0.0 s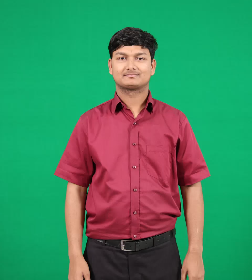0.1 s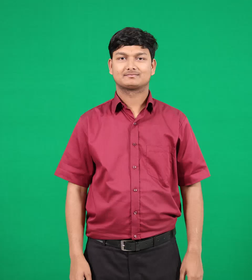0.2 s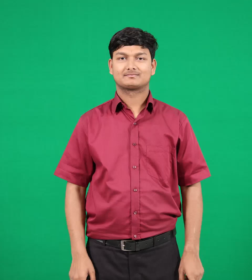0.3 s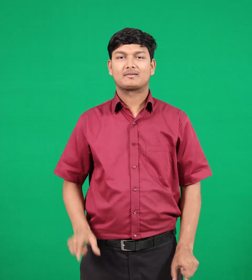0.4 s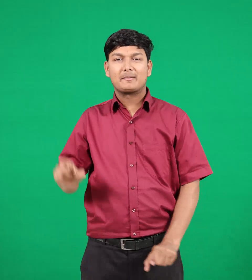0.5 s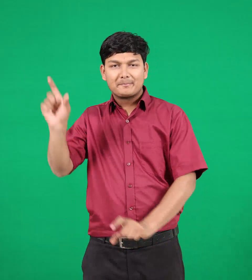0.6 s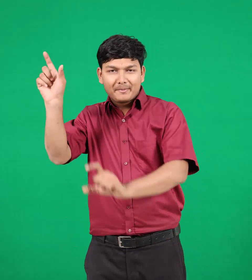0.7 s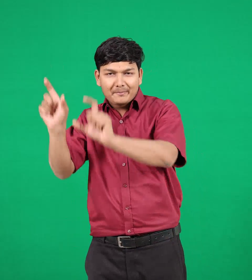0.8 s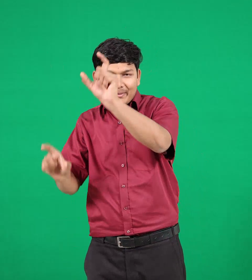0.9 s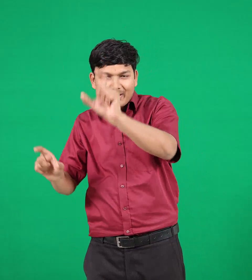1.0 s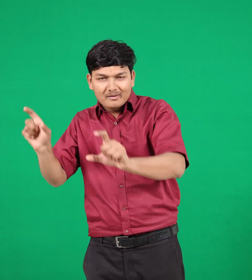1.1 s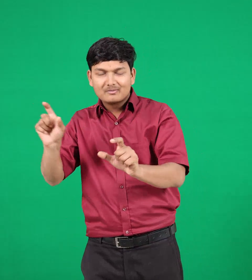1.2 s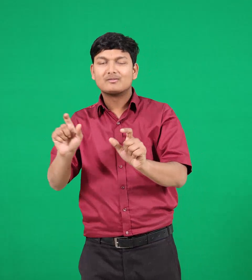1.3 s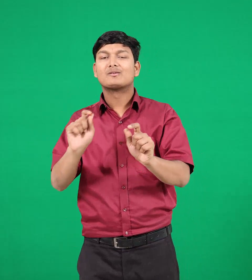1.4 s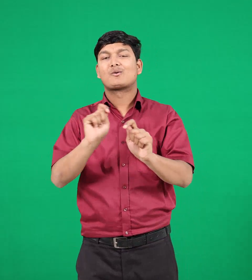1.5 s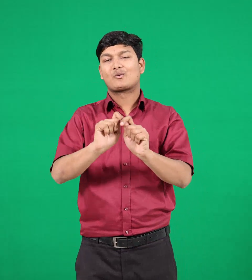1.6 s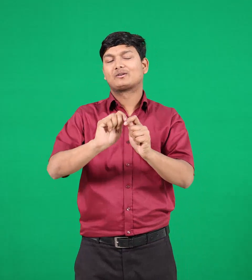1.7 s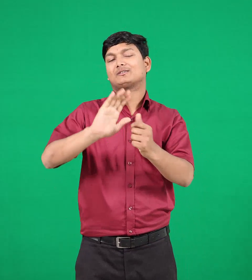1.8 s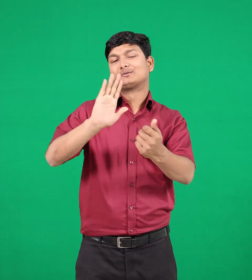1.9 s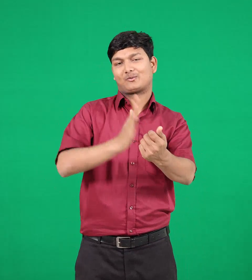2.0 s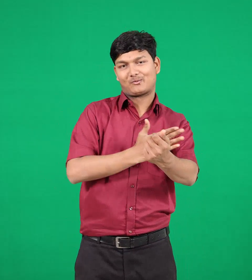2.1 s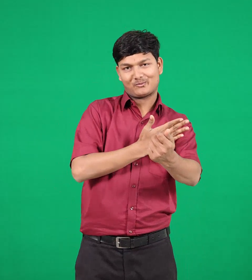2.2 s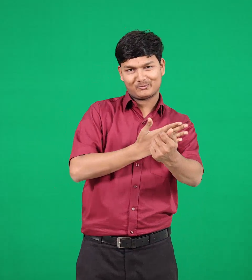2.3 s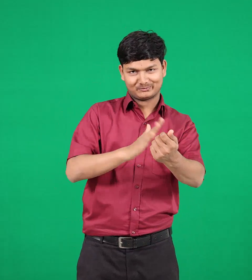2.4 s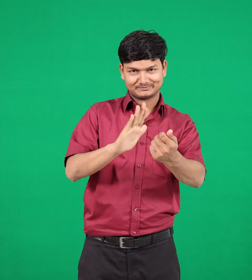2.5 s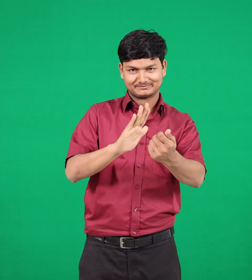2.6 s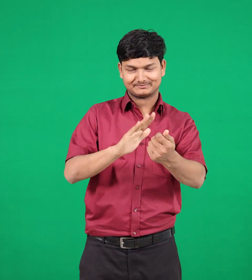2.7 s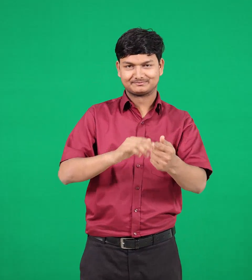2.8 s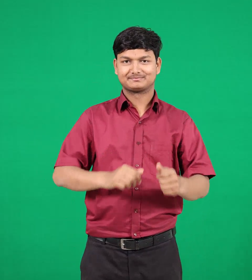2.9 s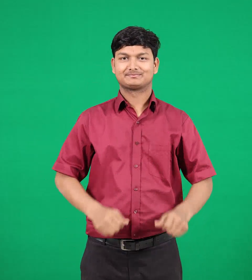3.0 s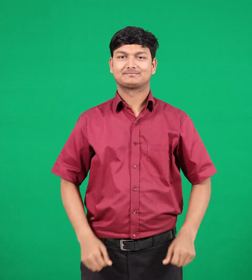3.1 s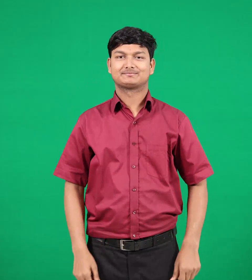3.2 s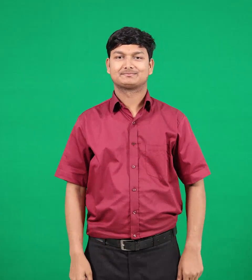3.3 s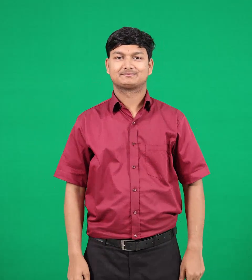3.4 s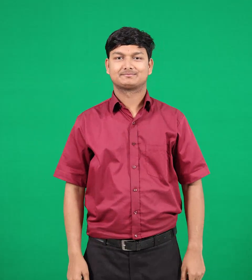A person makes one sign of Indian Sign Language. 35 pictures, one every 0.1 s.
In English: singers
